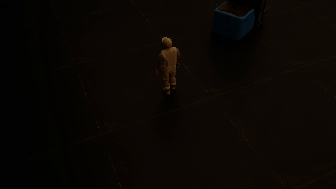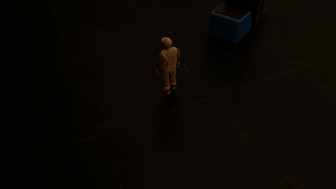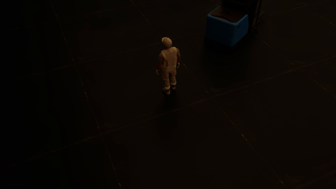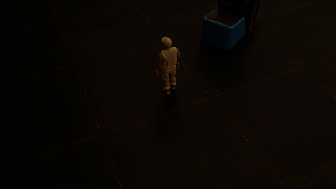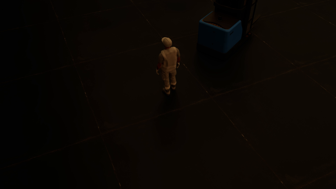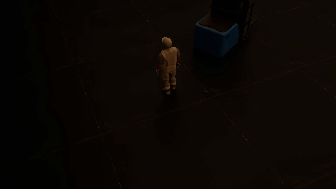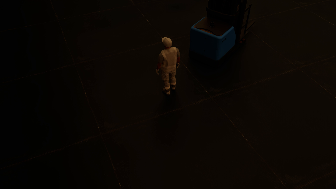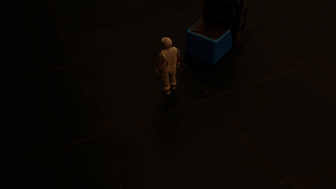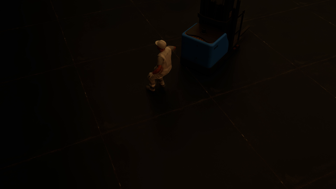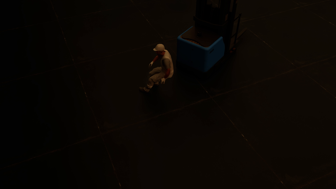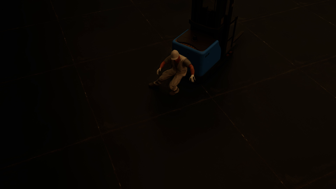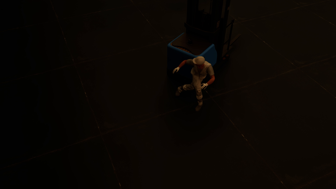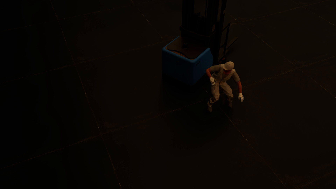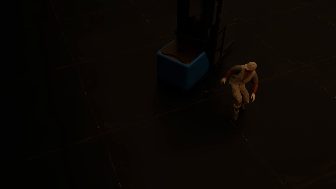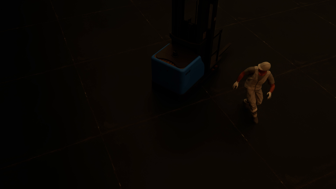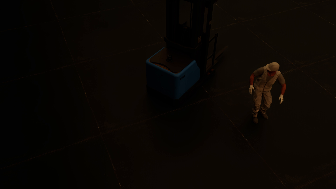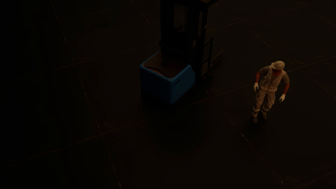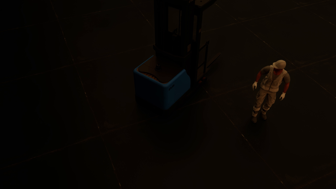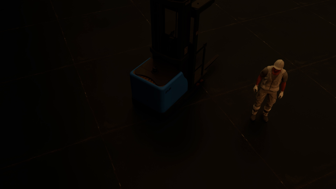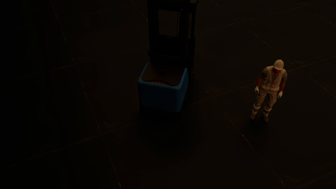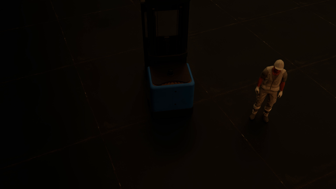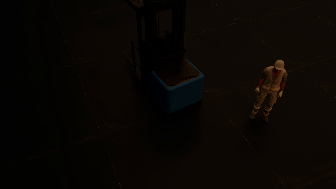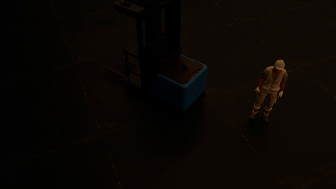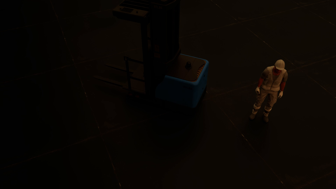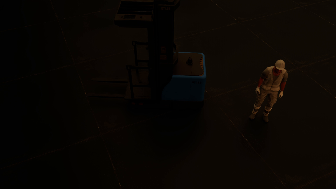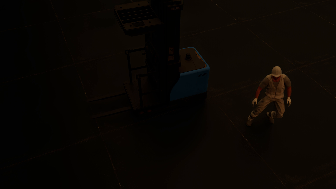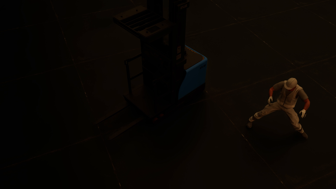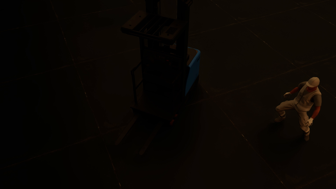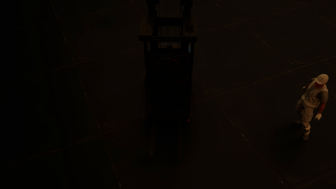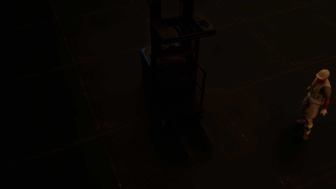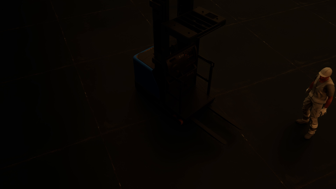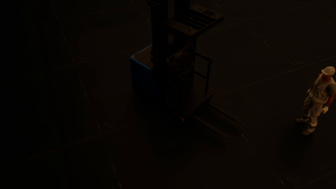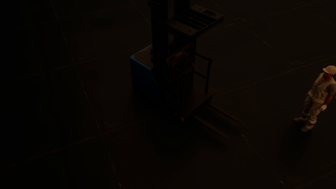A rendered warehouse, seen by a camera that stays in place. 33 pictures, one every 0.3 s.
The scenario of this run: Near miss between a forklift and a person.
